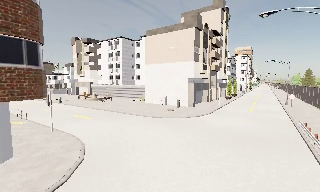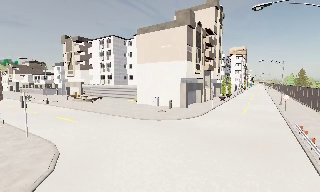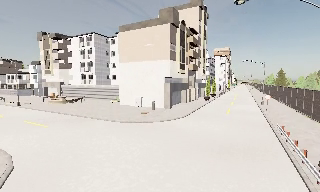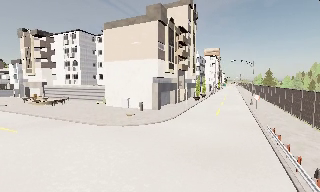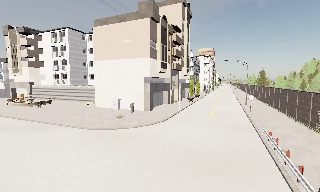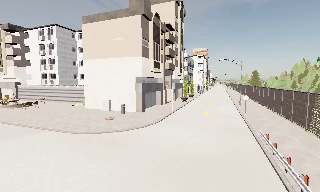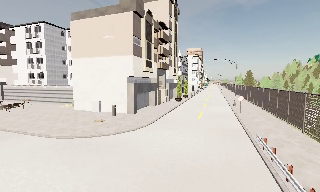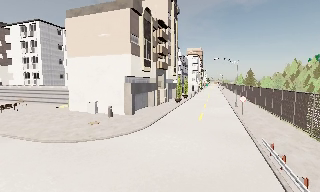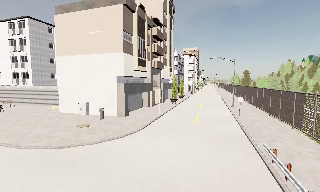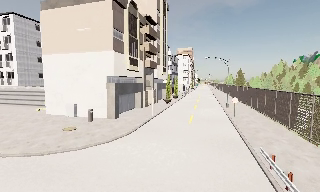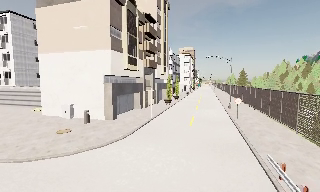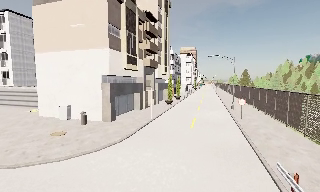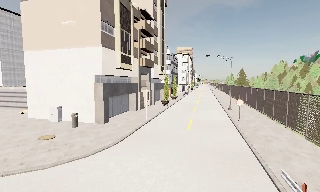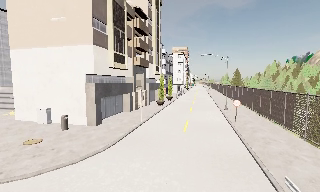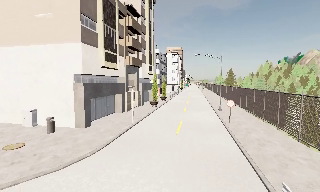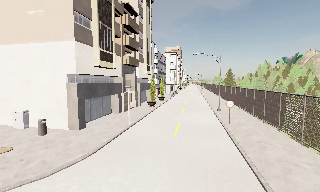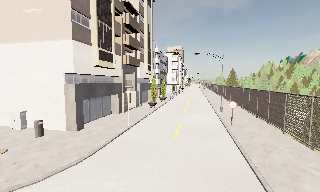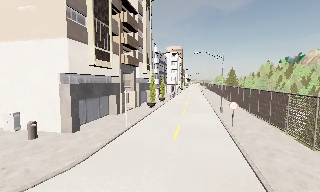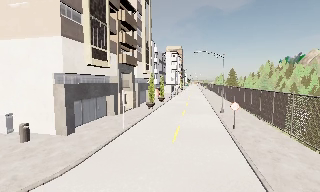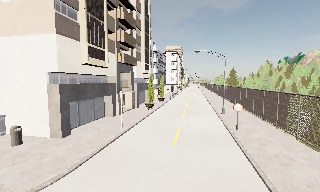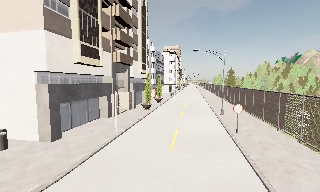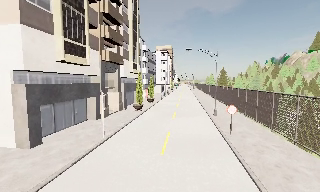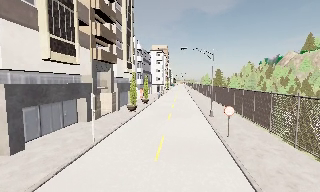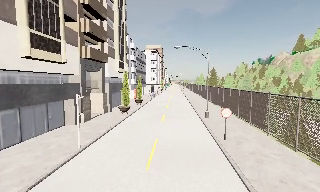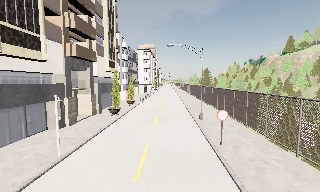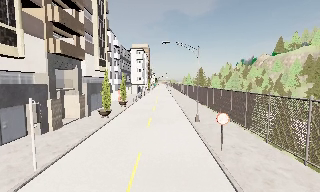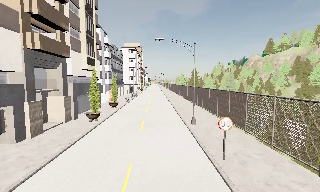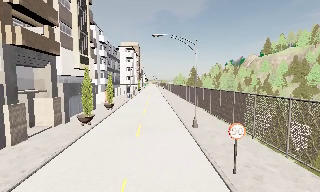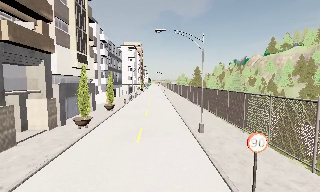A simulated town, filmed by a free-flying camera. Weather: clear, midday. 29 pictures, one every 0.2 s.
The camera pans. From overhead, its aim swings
clockwise.
The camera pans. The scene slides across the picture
to the left.
0.0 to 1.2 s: The camera swings to its right by about 15 degrees, and the scene slides to the left. It travels forward and to its right, about 6 m, so what stands in front looms larger.
1.2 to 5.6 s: The camera pans to its right, which is clockwise from overhead, by about 20 degrees. It travels forward, about 17 m, so what stands in front looms larger.
The film runs forward here.
